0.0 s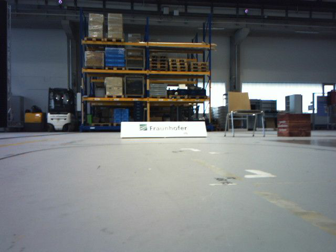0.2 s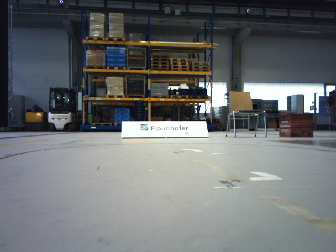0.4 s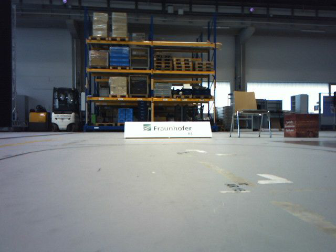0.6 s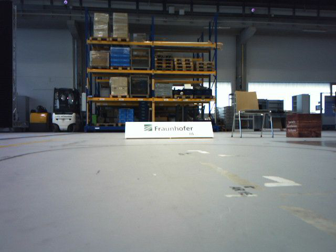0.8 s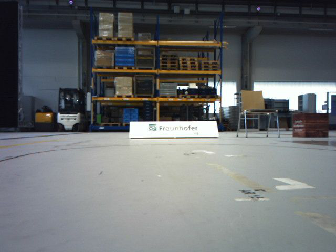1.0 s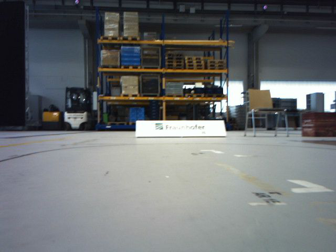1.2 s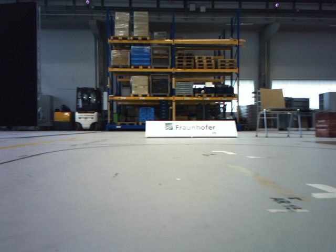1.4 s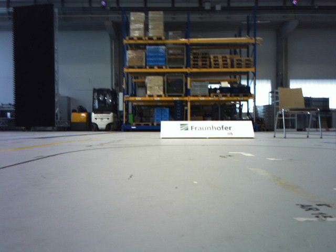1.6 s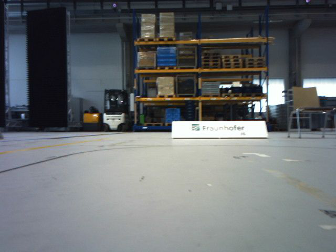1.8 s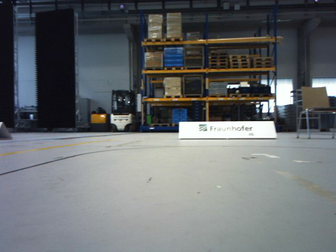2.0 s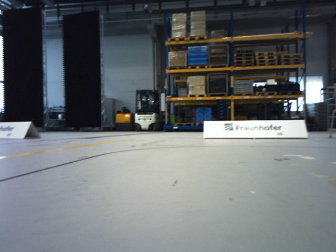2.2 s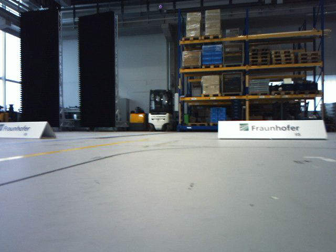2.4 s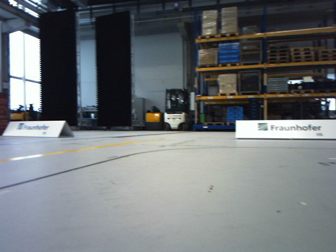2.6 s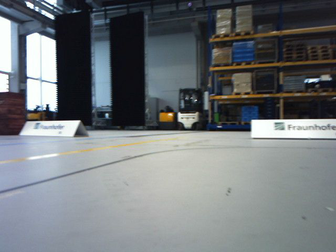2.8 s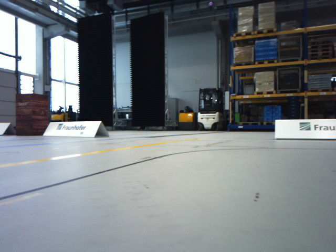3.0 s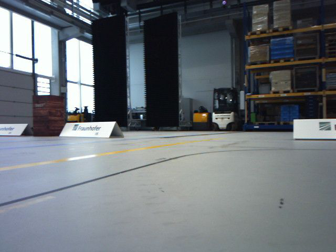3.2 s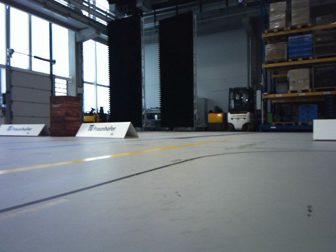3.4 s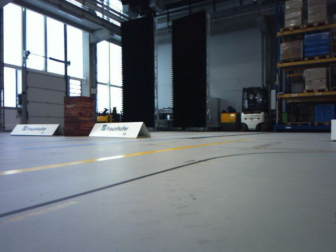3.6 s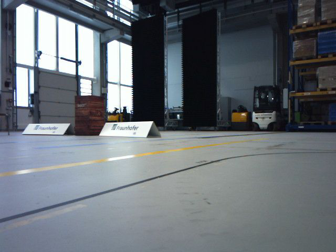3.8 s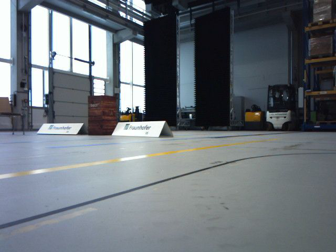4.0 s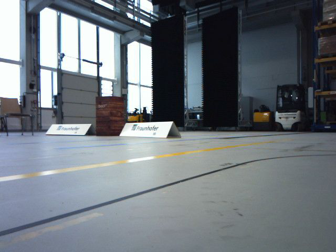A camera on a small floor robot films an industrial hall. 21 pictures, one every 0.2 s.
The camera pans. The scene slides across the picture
to the right.
The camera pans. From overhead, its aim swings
counterclockwise.
0.0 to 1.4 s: The camera travels forward, about 0.3 m, so what stands in front looms larger.
1.4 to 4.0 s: The scene slides to the right, as the camera pans about 35 degrees to its left. It travels forward, about 0.5 m.
The film runs forward here.
